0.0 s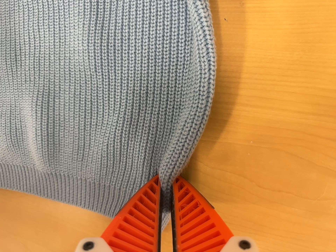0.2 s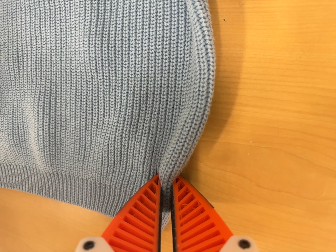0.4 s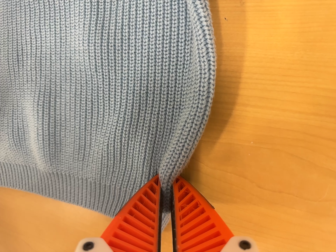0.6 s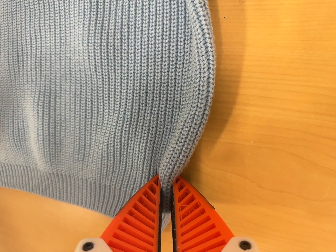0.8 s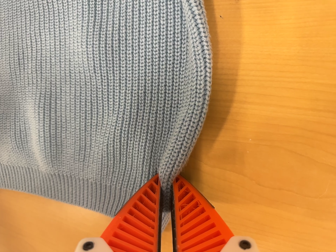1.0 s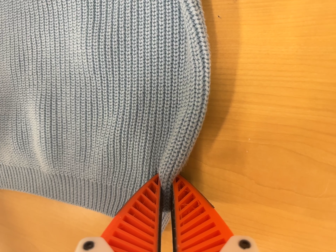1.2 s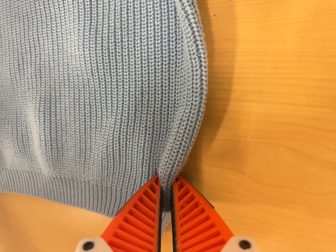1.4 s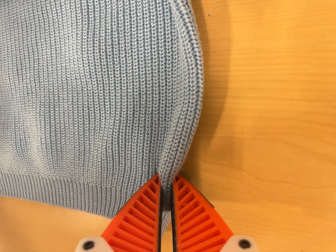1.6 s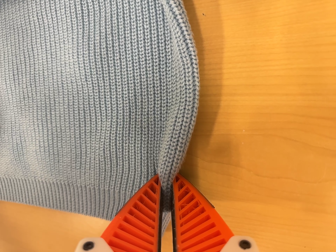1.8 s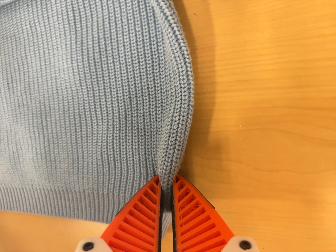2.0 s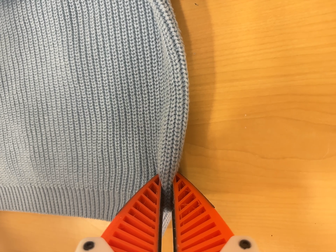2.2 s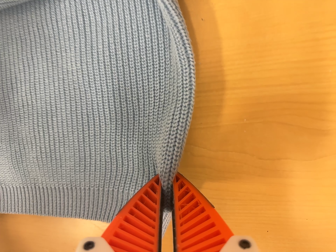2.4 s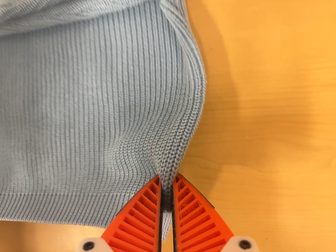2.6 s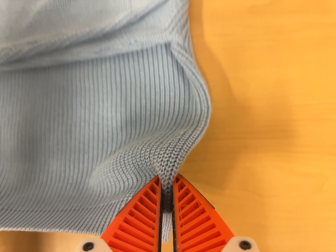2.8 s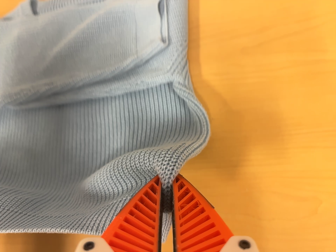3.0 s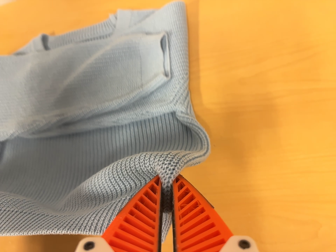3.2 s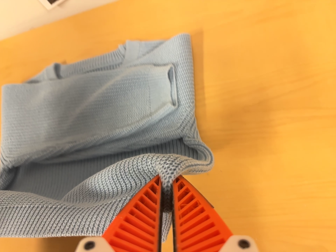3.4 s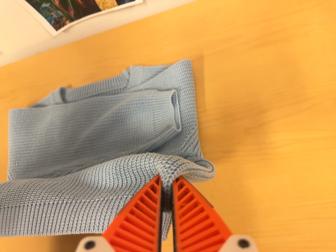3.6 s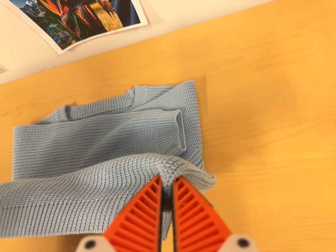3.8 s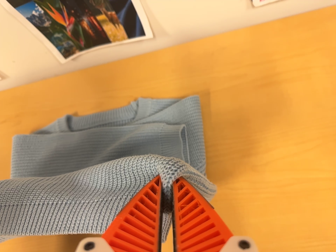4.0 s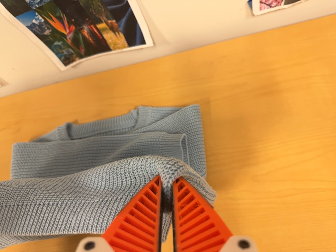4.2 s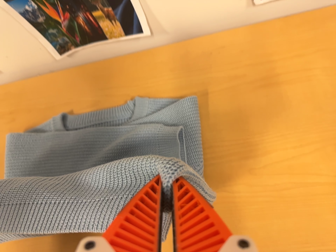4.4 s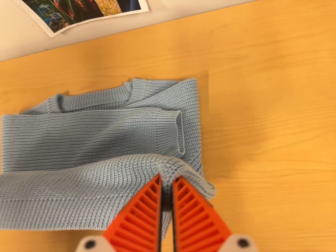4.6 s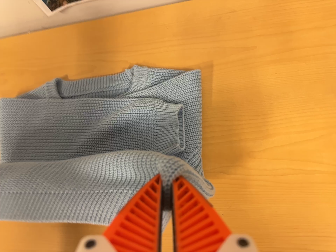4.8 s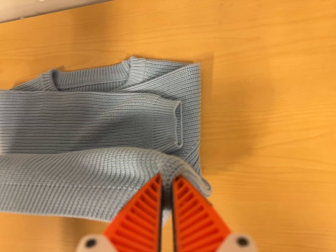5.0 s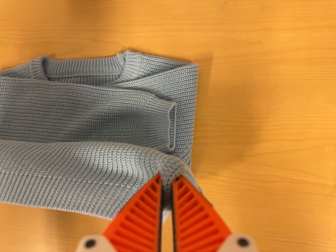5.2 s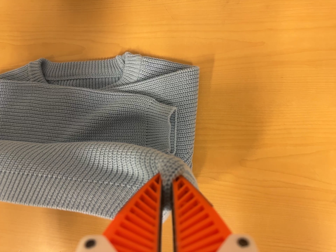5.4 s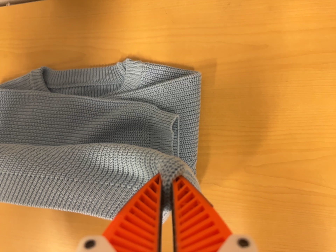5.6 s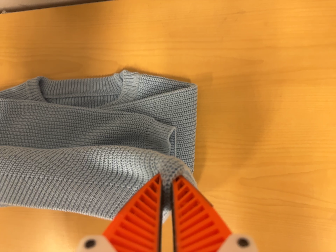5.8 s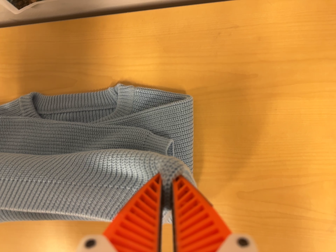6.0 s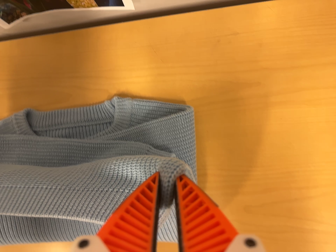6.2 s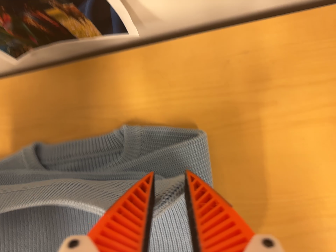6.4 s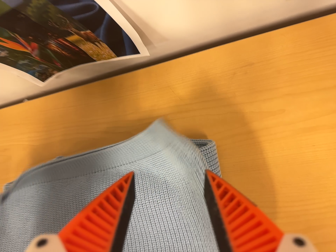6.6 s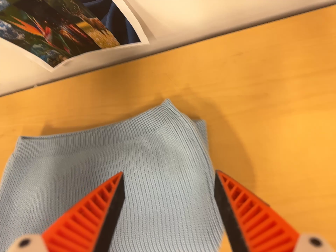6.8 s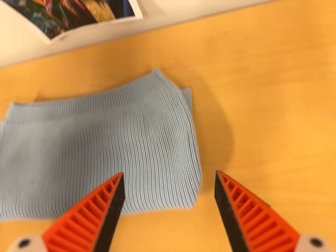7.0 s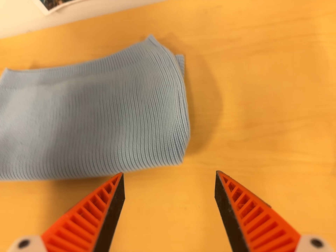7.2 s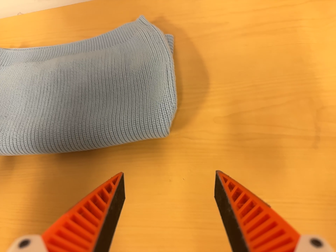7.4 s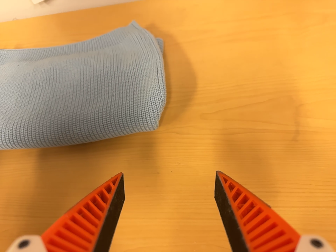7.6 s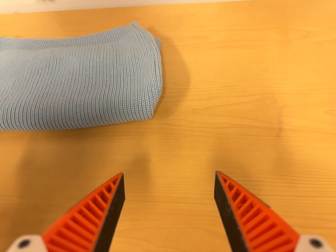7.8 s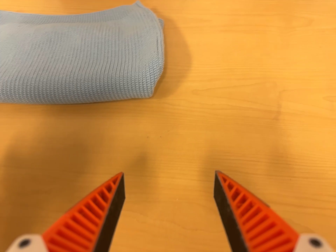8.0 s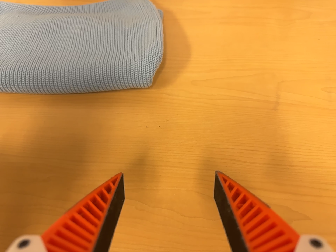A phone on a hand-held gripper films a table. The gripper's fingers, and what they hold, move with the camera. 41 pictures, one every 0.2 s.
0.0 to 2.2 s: The camera rolls about its line of sight by about 10 degrees, and the scene rotates counterclockwise.
2.2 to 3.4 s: The camera travels backward, toward the top of its view and to its left, about 14 cm, so what stands in front gets smaller. Its aim tips toward the top of its view by about 25 degrees, and the scene shifts downward.
3.4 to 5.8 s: The camera travels toward the top of its view, about 22 cm. Its aim tips toward the bottom of its view by about 20 degrees.
5.8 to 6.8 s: The camera travels toward the bottom of its view, about 12 cm. Its aim tips toward the top of its view by about 15 degrees.
6.8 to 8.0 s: The camera swings to its right by about 10 degrees, and the scene slides to the left. It travels toward the bottom of its view, about 24 cm. Its aim tips toward the top of its view by about 10 degrees. It rolls about its line of sight by about 10 degrees, and the scene rotates clockwise.
The film runs forward here.
